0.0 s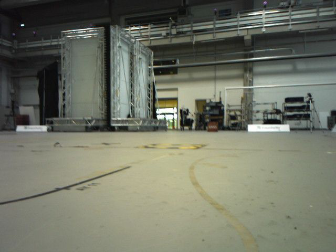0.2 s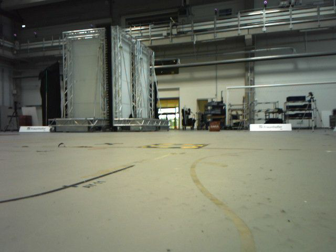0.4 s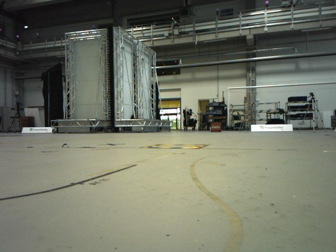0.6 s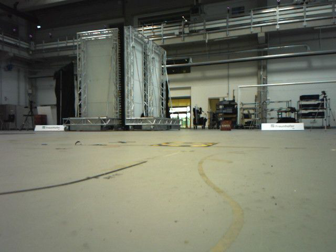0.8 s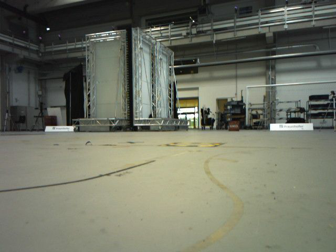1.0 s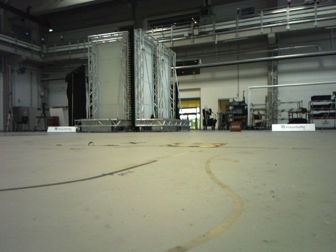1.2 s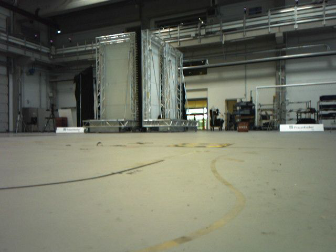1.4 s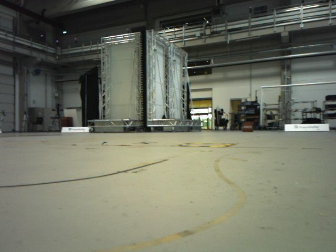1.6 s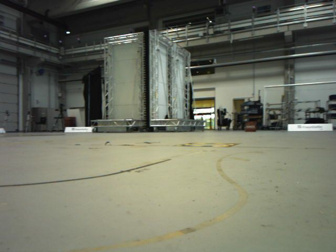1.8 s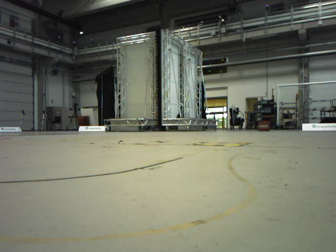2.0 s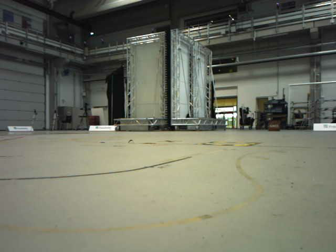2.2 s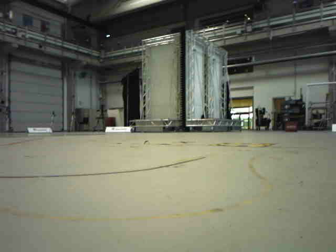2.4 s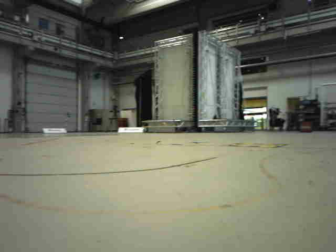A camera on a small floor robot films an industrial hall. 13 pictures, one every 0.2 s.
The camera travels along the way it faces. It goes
backward.
0.0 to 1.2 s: The camera travels backward, about 0.3 m, so what stands in front gets smaller.
1.2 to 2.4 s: The scene slides to the right, as the camera pans about 10 degrees to its left. It travels backward, about 0.2 m, so what stands in front gets smaller.
The film runs backward here.
